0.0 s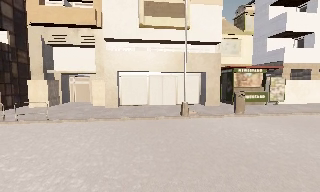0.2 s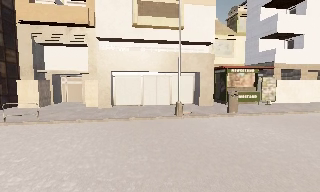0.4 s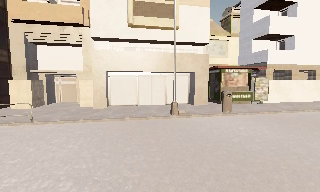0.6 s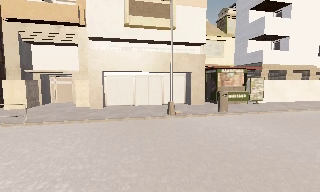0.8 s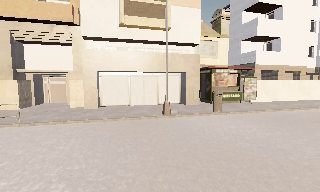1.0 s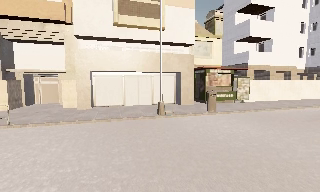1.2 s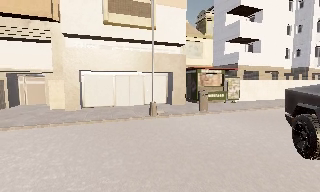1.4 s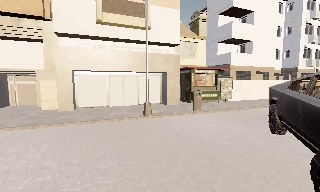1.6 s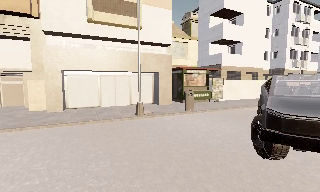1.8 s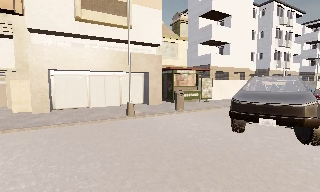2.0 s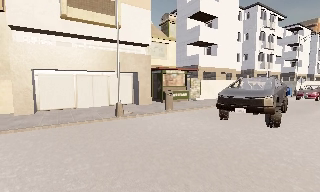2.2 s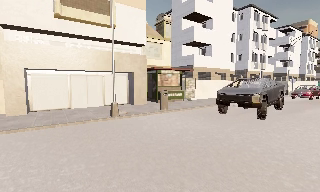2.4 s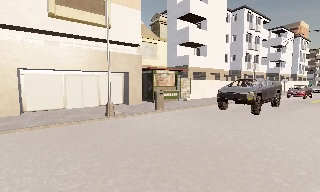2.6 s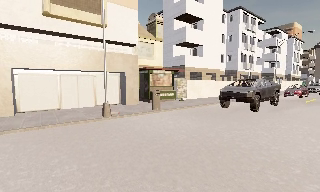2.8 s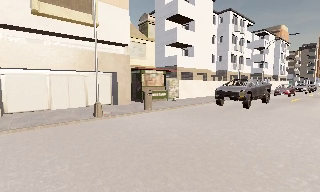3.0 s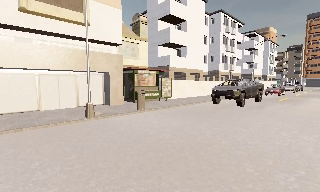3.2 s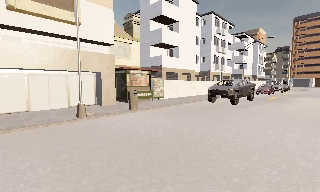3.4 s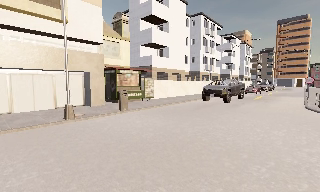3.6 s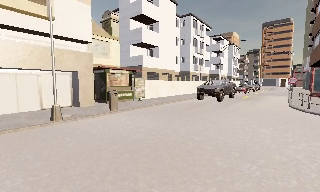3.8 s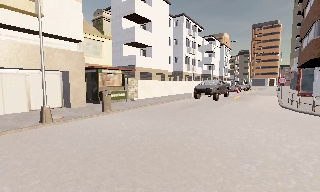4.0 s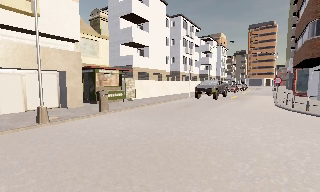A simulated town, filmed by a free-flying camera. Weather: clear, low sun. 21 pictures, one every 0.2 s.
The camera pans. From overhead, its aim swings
clockwise.
The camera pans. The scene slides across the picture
to the left.
0.0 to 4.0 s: The scene slides to the left, as the camera pans about 50 degrees to its right.
The film runs backward here.
